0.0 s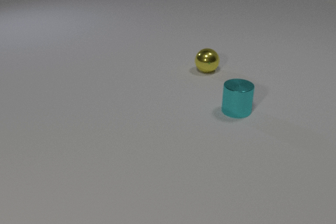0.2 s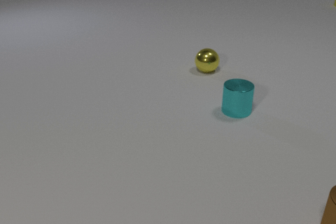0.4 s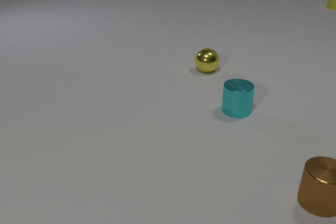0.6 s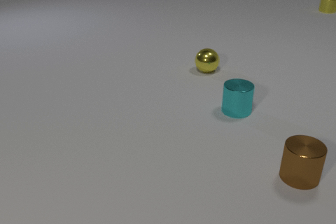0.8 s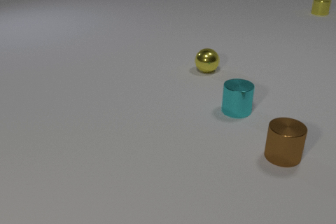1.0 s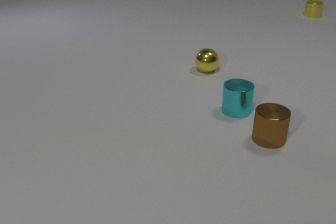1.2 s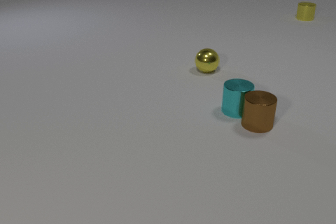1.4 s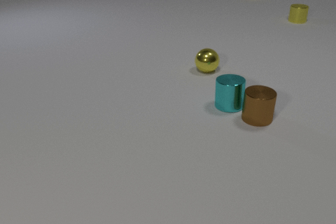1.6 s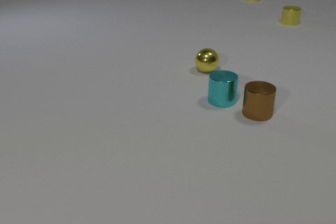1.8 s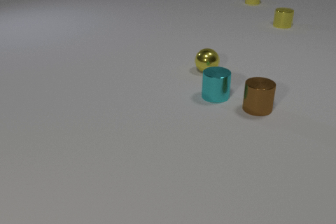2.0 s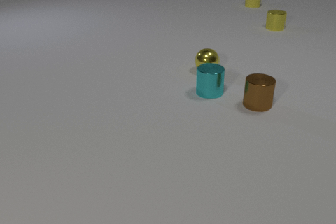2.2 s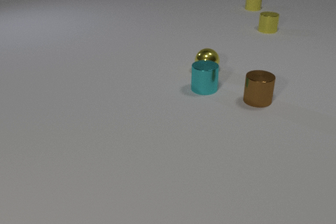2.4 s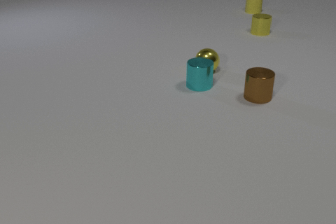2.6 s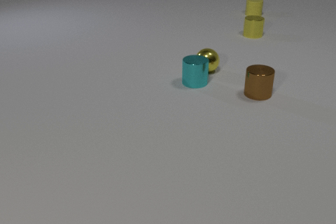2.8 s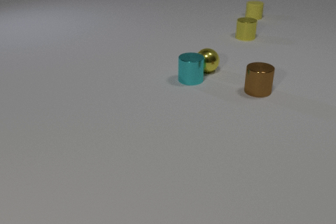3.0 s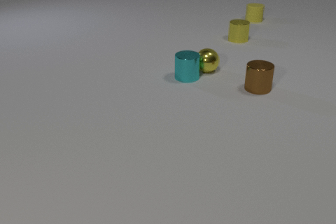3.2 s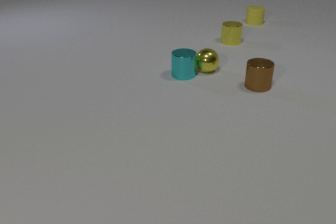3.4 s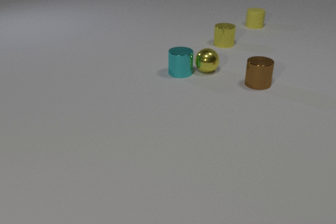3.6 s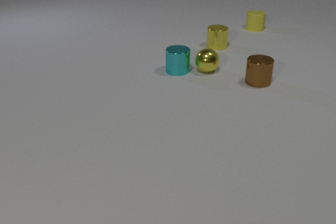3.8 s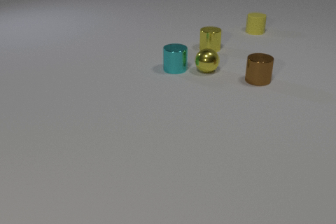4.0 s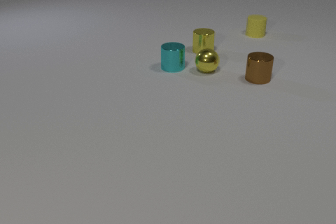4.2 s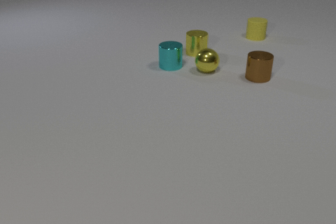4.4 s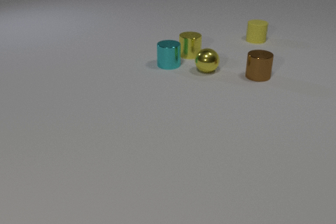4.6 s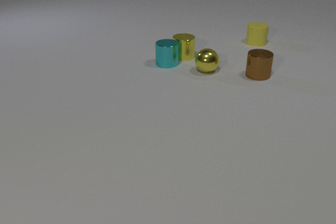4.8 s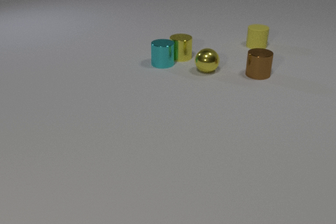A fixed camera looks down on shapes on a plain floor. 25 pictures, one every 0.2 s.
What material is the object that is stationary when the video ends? metal.
What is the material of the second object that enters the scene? metal.
How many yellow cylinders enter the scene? 2.
0.0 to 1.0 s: The brown metal cylinder comes in at the right edge, slides away from the camera and to the left. The yellow metal cylinder comes in at the right edge, slides toward the camera and to the left.
1.0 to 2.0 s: The brown metal cylinder slides away from the camera. The cyan metal cylinder slides away from the camera and to the left. The yellow rubber cylinder comes in at the top edge, slides toward the camera. The yellow metal cylinder slides toward the camera and to the left. The brown metal cylinder and the cyan metal cylinder collide.
2.0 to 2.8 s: The brown metal cylinder slides away from the camera. The cyan metal cylinder slides away from the camera and to the left. The yellow rubber cylinder slides toward the camera. The yellow metal cylinder slides toward the camera and to the left.
2.8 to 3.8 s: The brown metal cylinder slides away from the camera. The cyan metal cylinder slides away from the camera and to the left. The yellow rubber cylinder slides toward the camera. The yellow metal cylinder slides toward the camera and to the left.
3.8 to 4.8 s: The brown metal cylinder slides away from the camera. The cyan metal cylinder slides away from the camera and to the left. The yellow rubber cylinder slides toward the camera. The yellow metal cylinder slides to the left and toward the camera. The cyan metal cylinder and the yellow metal cylinder collide.
